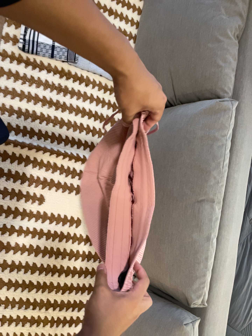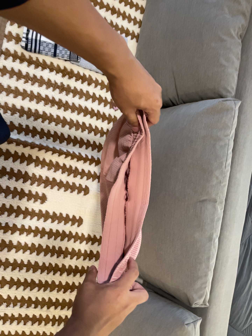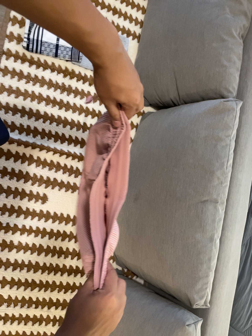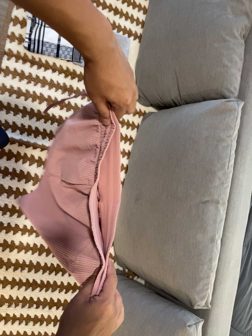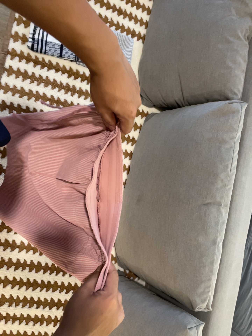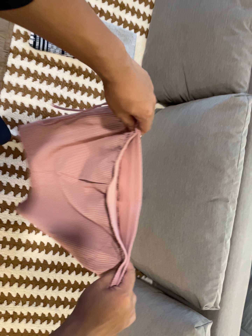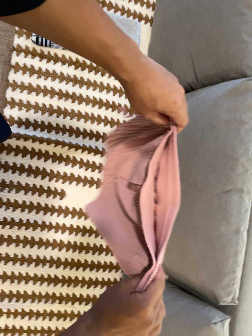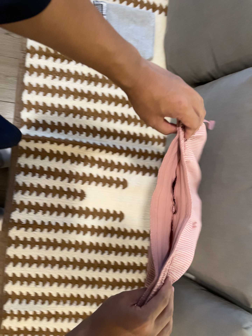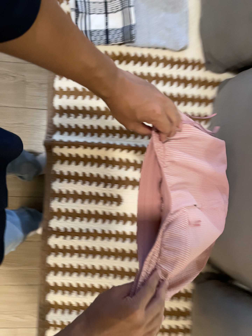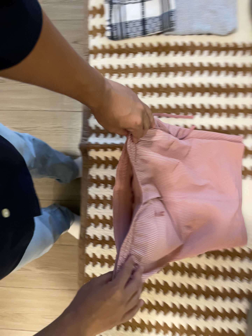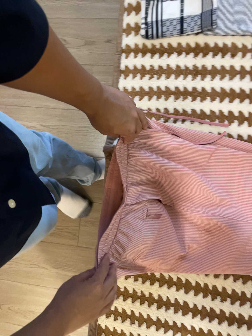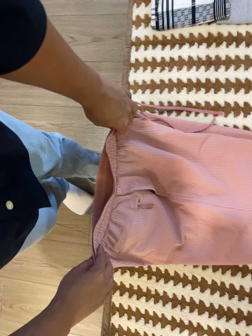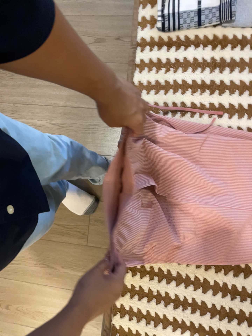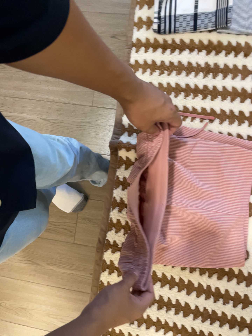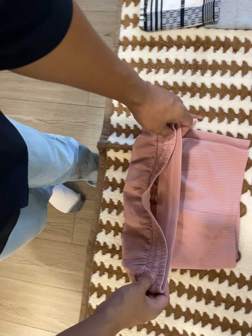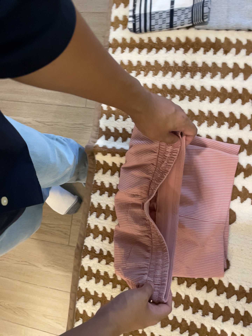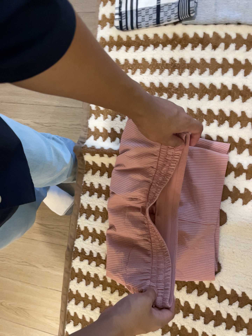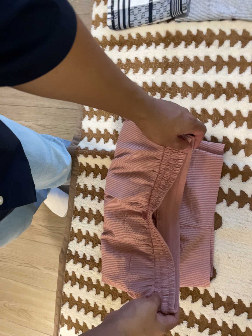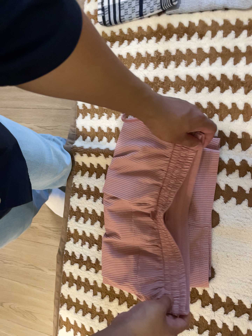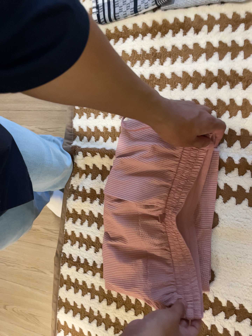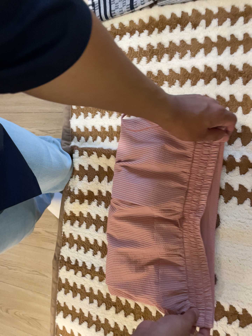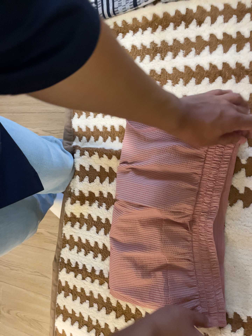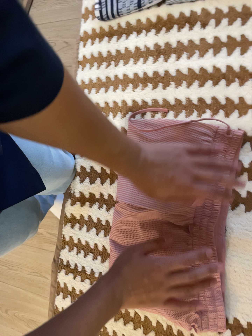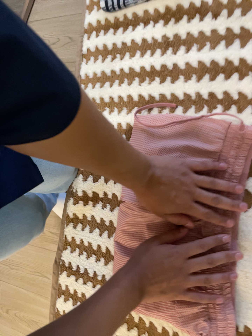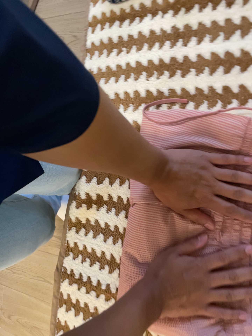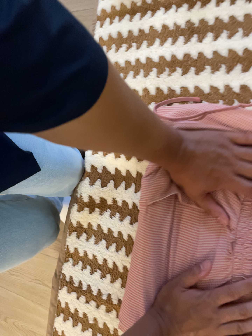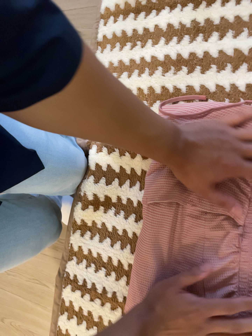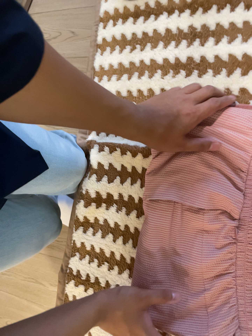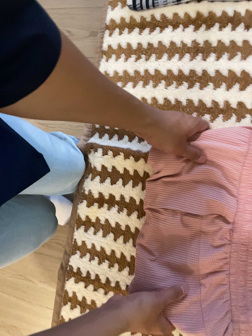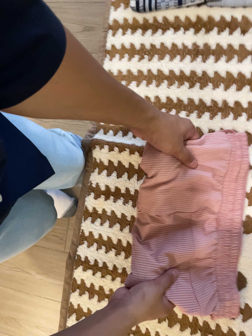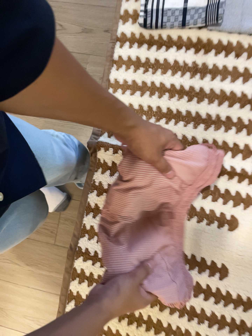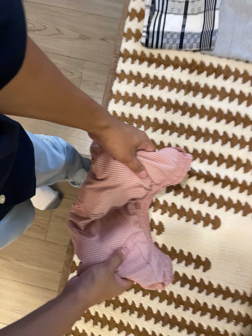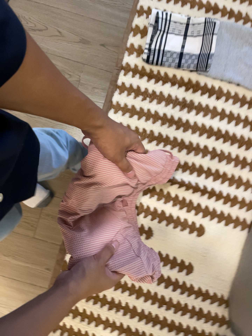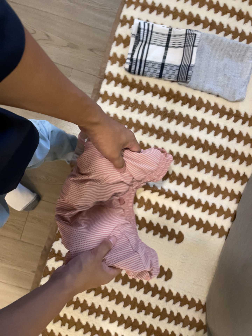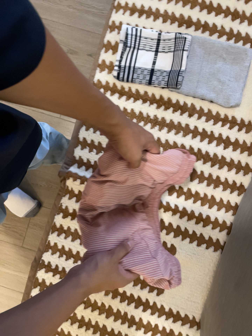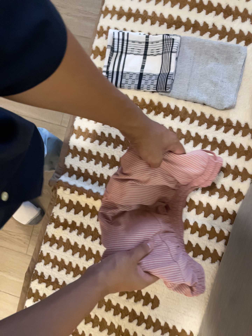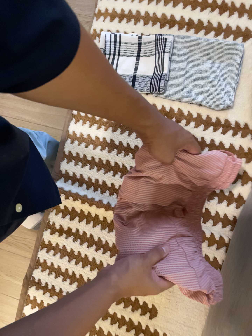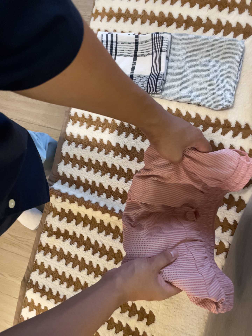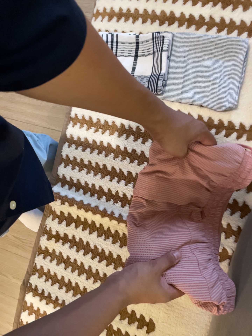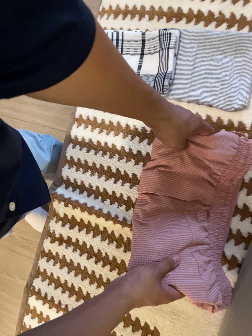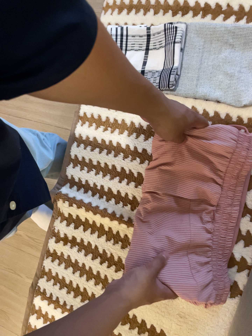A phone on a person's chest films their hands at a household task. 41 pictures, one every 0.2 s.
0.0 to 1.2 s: The camera shifts only a little, or ends up much as it began.
1.2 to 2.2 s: The camera swings to its left by about 30 degrees, and the scene slides to the right. It travels forward, about 22 cm, so what stands in front looms larger.
2.2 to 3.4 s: The camera travels to its right, about 20 cm, so close, fixed things drift to the left.
3.4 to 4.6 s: The camera travels forward and to its right, about 12 cm, so what stands in front looms larger.
4.6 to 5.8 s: The camera pans to its right by about 10 degrees. It travels to its left, about 14 cm.
5.8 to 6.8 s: The camera swings to its right by about 10 degrees, and the scene slides to the left. It travels backward and toward the top of its view, about 20 cm, so what stands in front gets smaller. It rolls about its line of sight by about 10 degrees, and the scene rotates clockwise.
6.8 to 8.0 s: The camera pans to its left by about 15 degrees. It travels to its right and forward, about 24 cm.
The film runs forward here.
